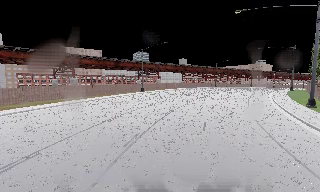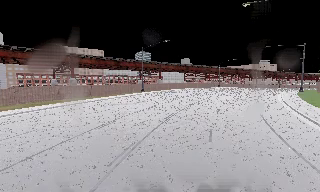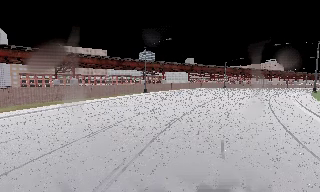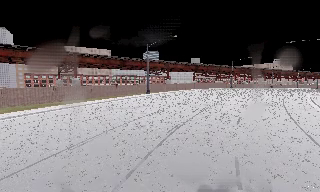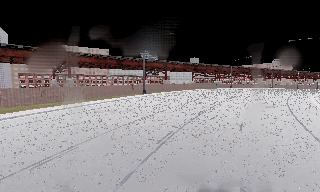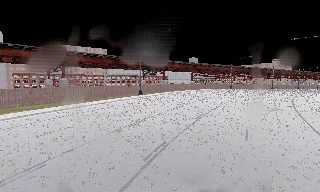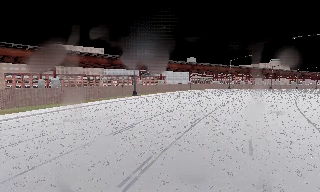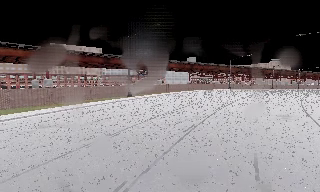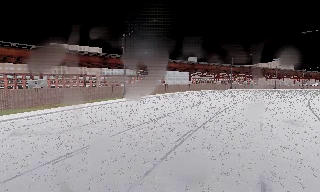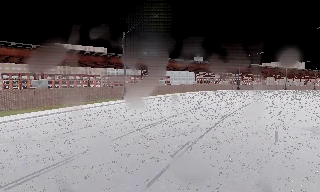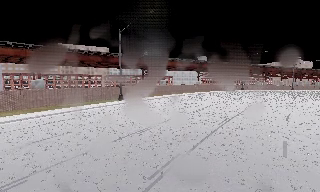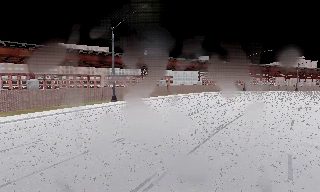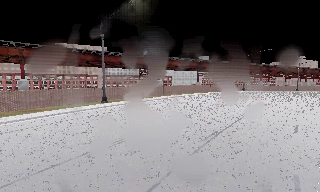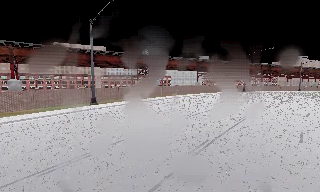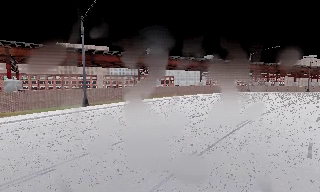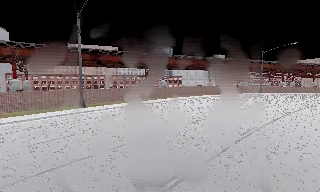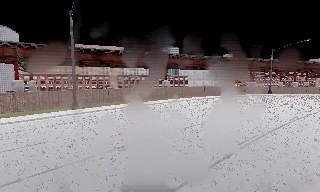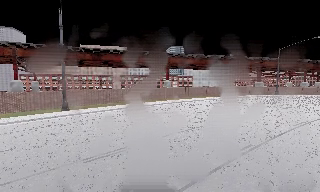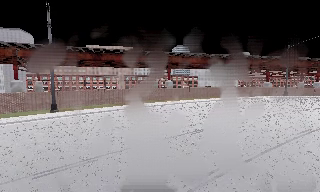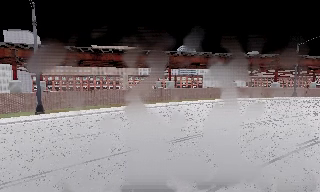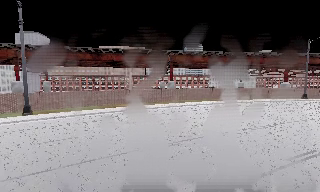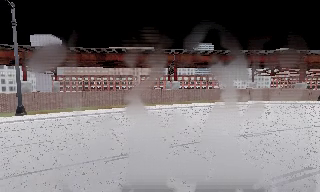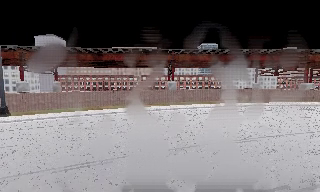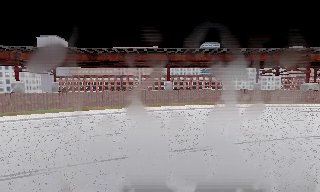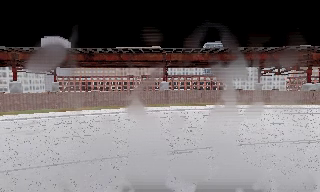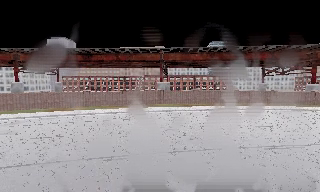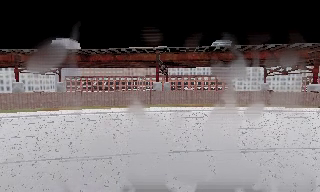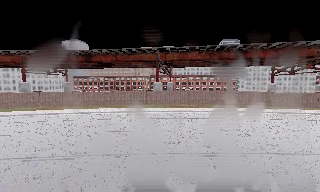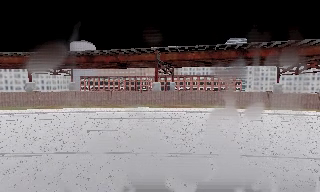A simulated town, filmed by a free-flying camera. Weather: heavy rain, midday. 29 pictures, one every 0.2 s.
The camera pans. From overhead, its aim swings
counterclockwise.
0.0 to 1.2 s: The camera travels forward, about 10 m, so what stands in front looms larger.
1.2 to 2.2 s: The camera travels forward and to its right, about 8 m, so what stands in front looms larger.
2.2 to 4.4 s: The camera pans to its left, which is counterclockwise from overhead, by about 25 degrees. It travels to its right and forward, about 20 m, so close, fixed things drift to the left.
4.4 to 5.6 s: The camera pans to its left, which is counterclockwise from overhead, by about 15 degrees. It travels to its right, about 12 m, so close, fixed things drift to the left.
The film runs forward here.
